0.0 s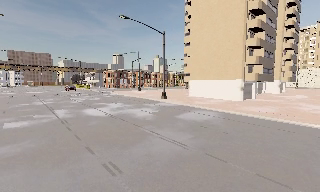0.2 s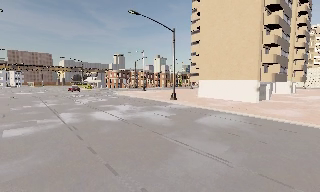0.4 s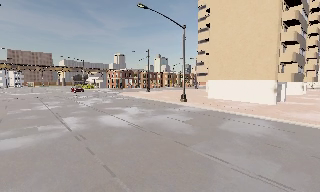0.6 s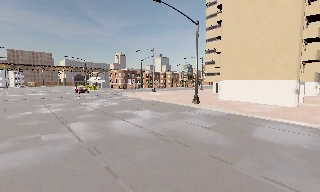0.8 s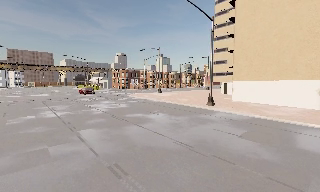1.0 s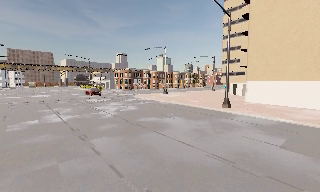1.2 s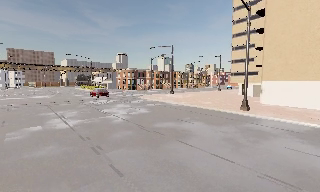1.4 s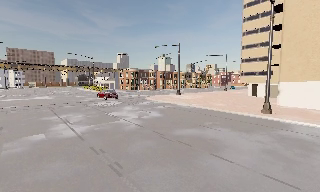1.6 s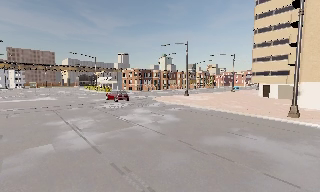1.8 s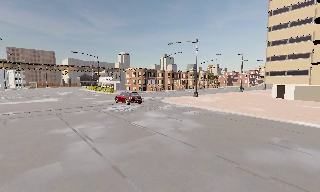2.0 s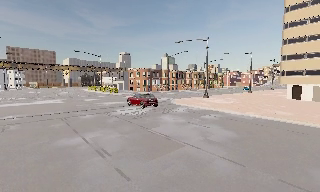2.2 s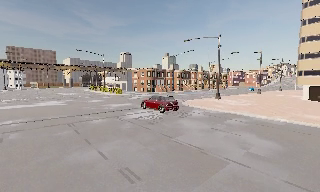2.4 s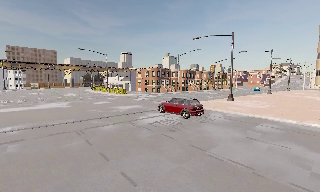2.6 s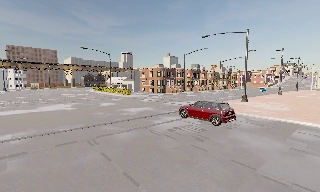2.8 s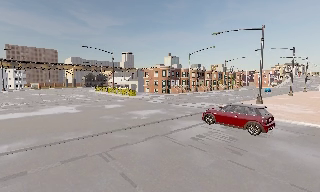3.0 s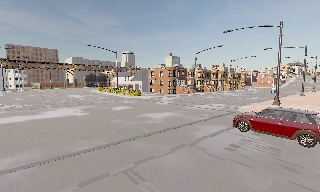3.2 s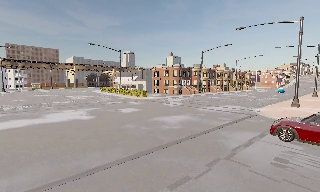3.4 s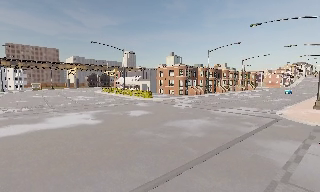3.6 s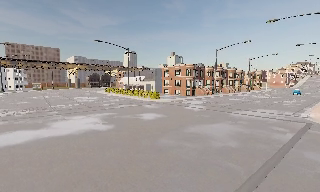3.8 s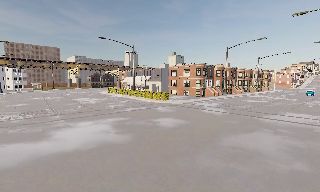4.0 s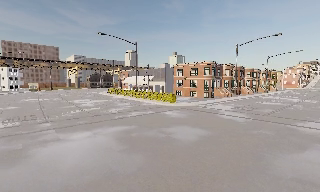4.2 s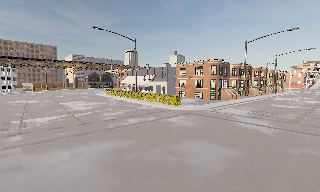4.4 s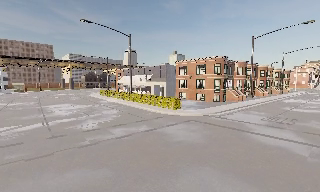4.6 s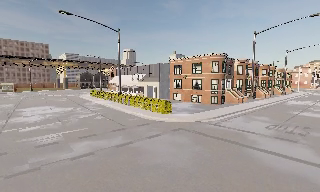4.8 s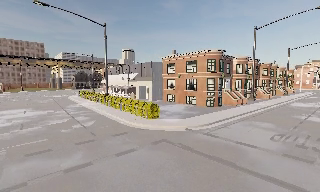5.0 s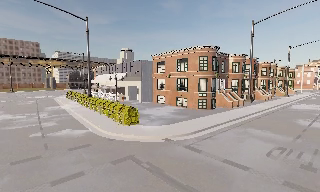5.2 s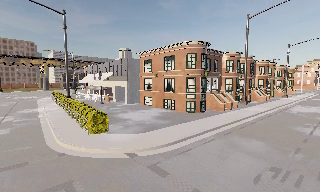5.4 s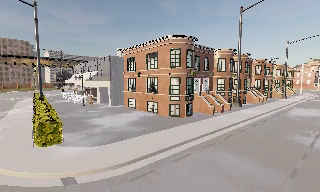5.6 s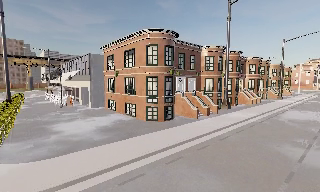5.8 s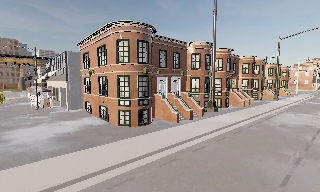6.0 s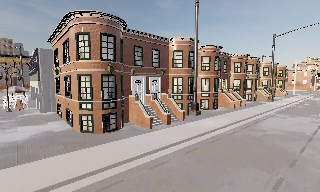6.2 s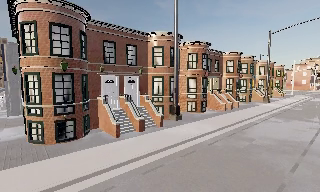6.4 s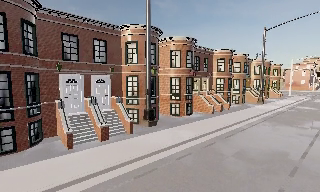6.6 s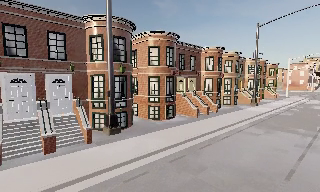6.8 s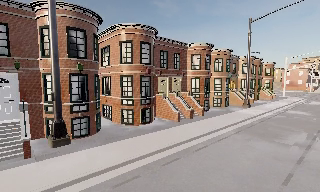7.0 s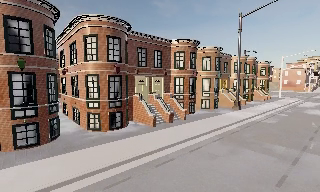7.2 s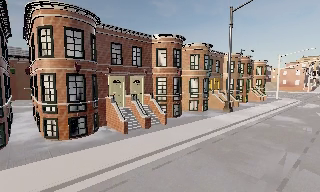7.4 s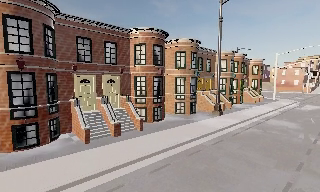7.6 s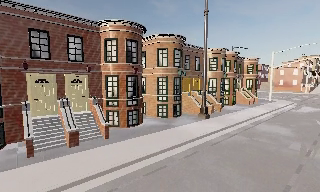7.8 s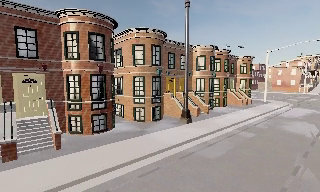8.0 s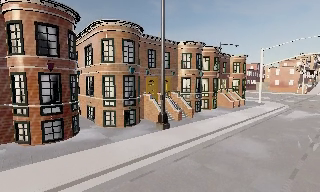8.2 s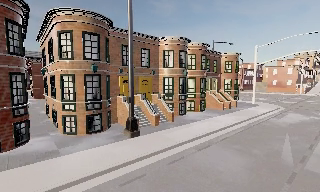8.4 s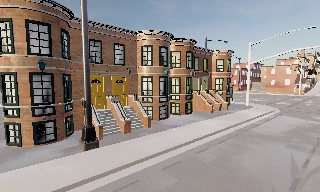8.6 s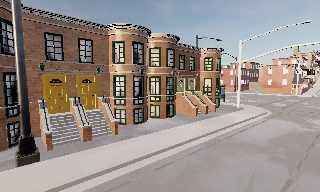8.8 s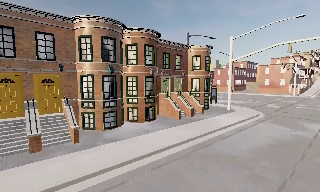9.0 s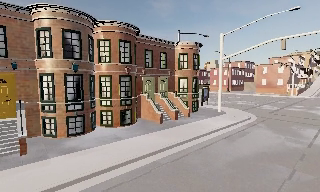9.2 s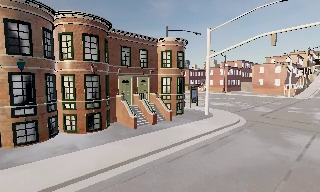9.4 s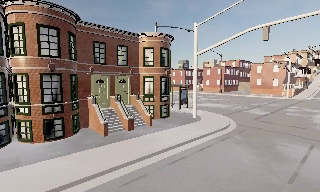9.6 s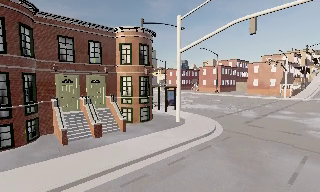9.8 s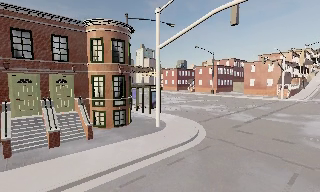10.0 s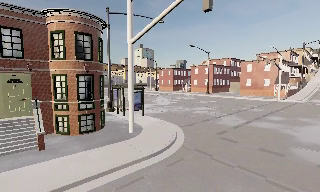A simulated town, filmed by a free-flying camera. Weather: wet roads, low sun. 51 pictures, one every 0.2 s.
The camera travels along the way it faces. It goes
forward.
0.0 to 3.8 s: The camera travels forward and to its left, about 40 m, so what stands in front looms larger.
3.8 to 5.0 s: The camera travels forward, about 16 m, so what stands in front looms larger.
5.0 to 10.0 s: The camera travels to its right and forward, about 55 m, so close, fixed things drift to the left.
The film runs backward here.
